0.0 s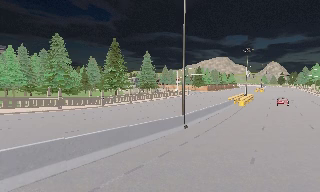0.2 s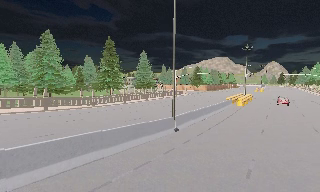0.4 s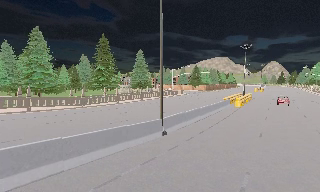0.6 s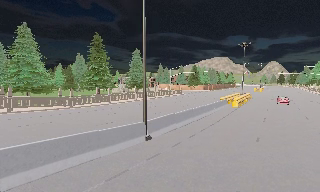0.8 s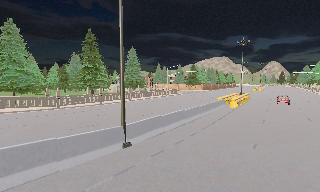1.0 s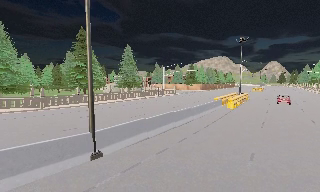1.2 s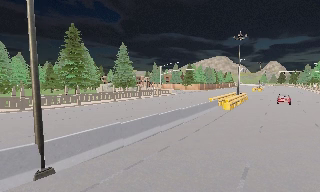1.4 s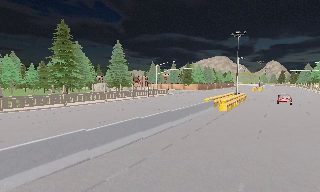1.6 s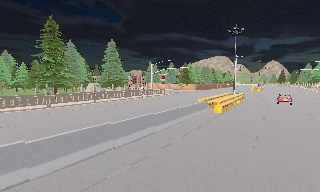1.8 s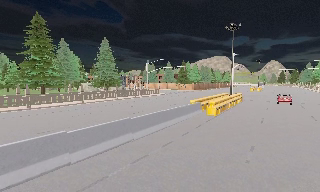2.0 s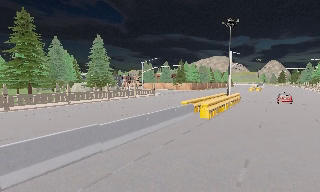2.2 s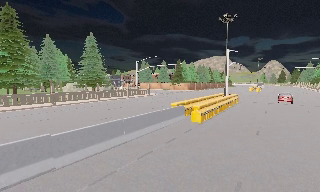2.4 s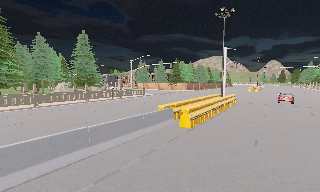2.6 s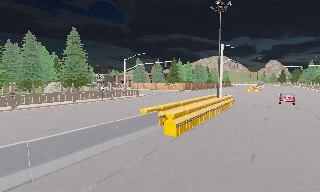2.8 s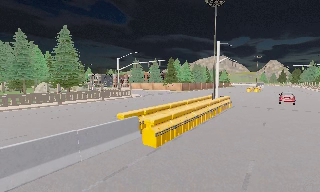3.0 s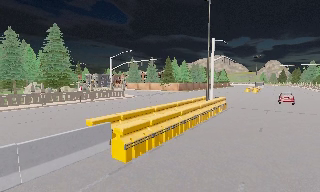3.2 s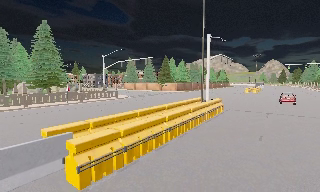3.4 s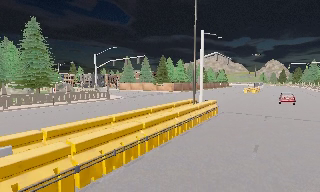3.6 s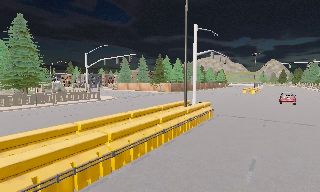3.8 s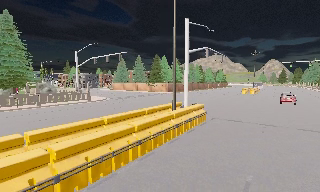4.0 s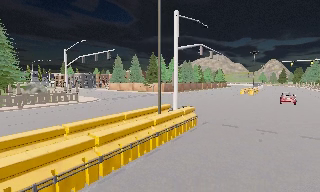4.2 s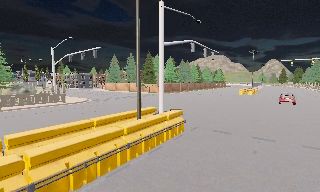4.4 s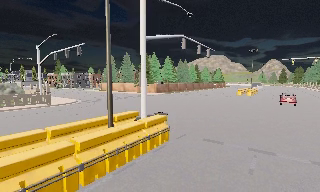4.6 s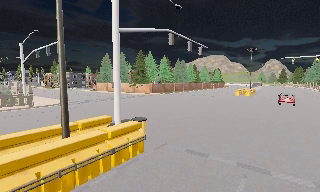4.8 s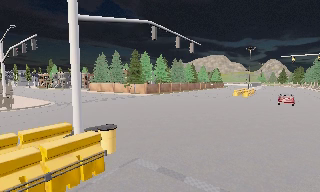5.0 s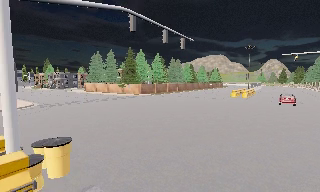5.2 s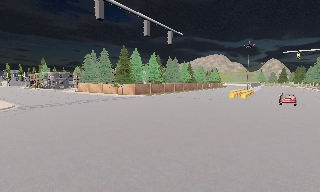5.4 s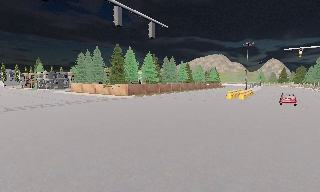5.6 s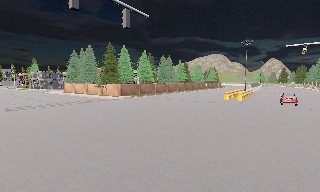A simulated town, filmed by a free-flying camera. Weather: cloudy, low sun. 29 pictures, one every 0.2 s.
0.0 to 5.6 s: The camera travels forward and to its right, about 50 m, so what stands in front looms larger.
The film runs forward here.
